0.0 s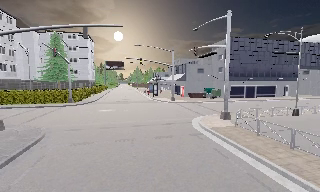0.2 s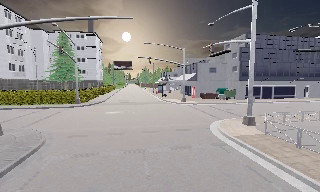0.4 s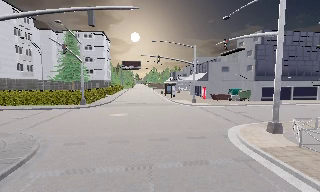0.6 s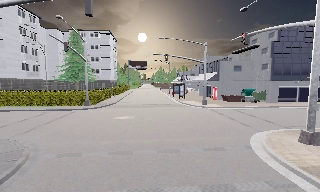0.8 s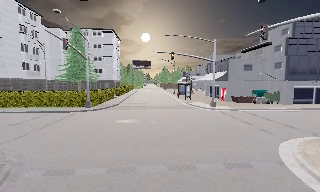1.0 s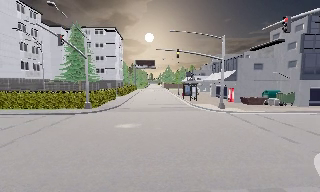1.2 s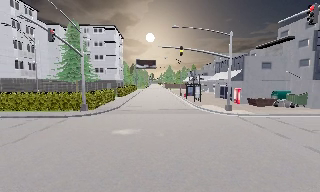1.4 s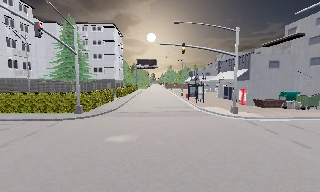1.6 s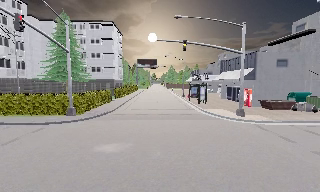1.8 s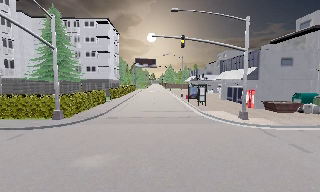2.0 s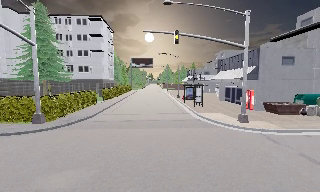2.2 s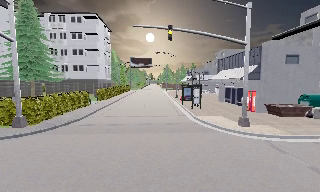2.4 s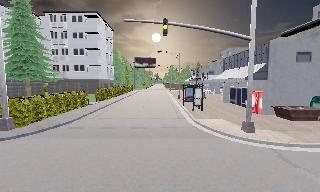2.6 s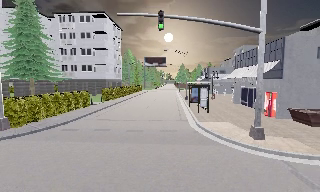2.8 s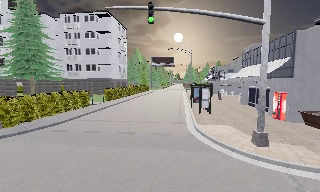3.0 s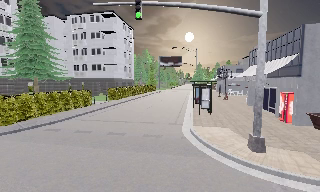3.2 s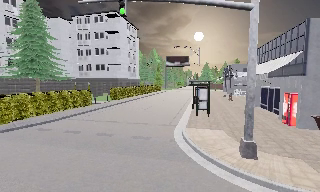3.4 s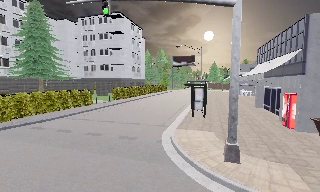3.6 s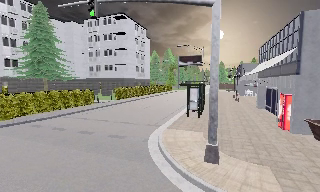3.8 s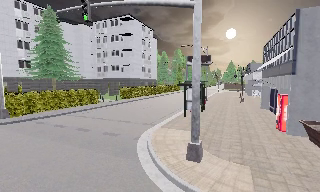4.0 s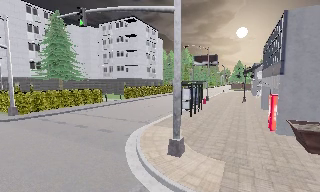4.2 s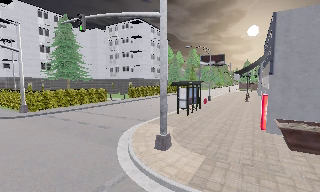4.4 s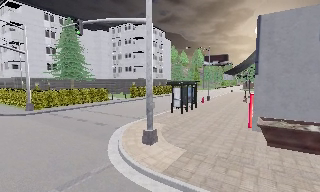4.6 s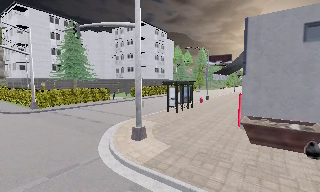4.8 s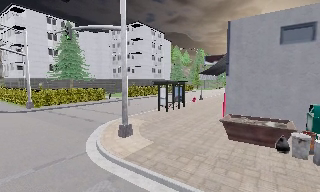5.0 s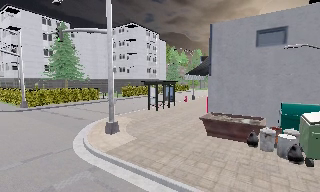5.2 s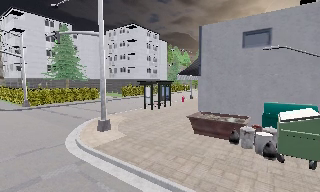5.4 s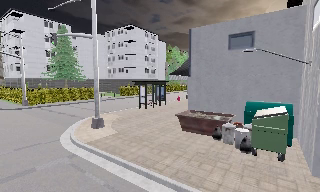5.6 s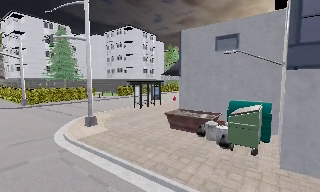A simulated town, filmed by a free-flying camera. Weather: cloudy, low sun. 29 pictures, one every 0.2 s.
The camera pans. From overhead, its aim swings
counterclockwise.
0.0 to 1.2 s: The camera swings to its left by about 10 degrees, and the scene slides to the right. It travels forward, about 8 m, so what stands in front looms larger.
1.2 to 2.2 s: The camera travels forward, about 6 m, so what stands in front looms larger.
2.2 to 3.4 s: The camera pans to its left, which is counterclockwise from overhead, by about 20 degrees. It travels to its right and forward, about 7 m.
3.4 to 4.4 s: The camera pans to its left, which is counterclockwise from overhead, by about 15 degrees. It travels to its right and backward, about 5 m.
4.4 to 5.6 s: The camera travels to its right and backward, about 5 m, so close, fixed things drift to the left.
The film runs backward here.
